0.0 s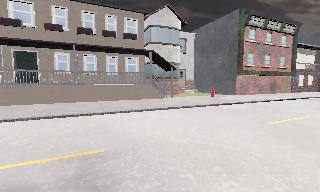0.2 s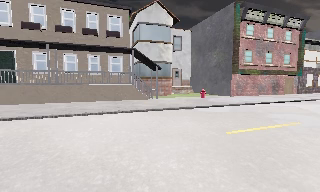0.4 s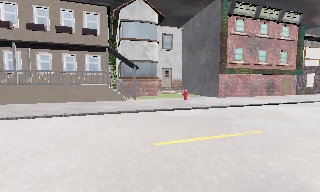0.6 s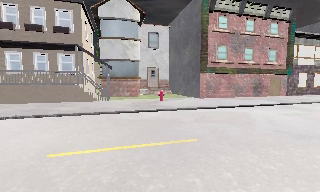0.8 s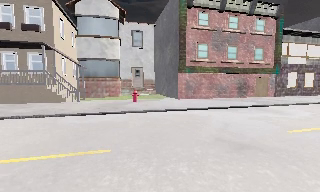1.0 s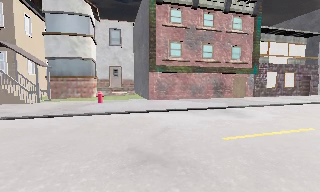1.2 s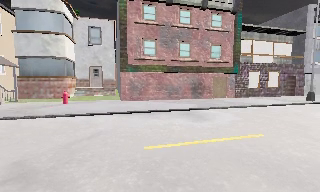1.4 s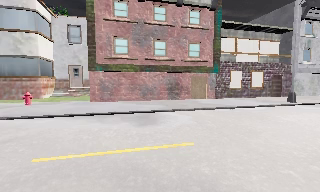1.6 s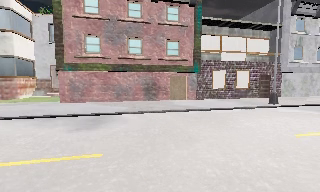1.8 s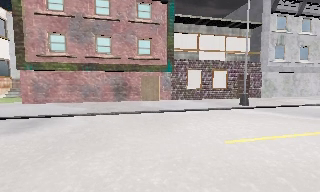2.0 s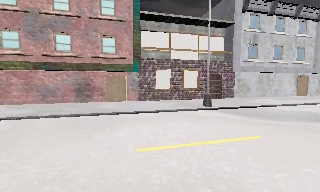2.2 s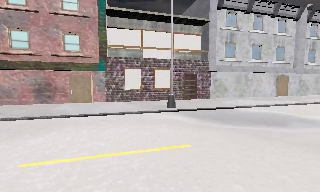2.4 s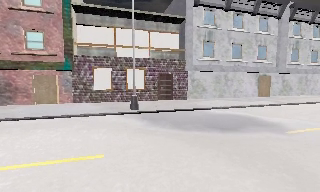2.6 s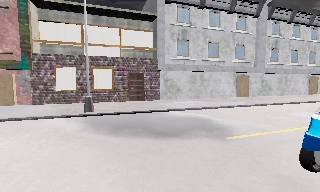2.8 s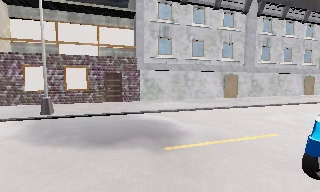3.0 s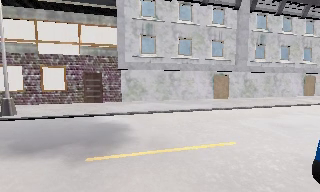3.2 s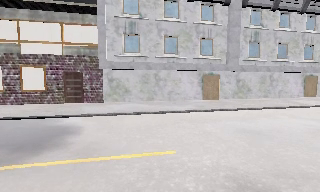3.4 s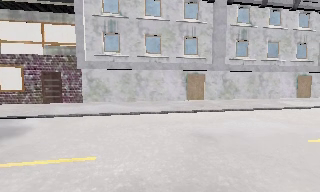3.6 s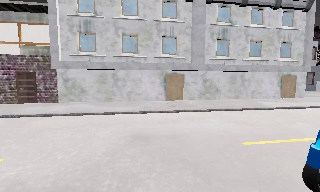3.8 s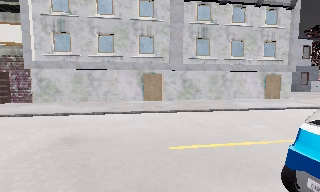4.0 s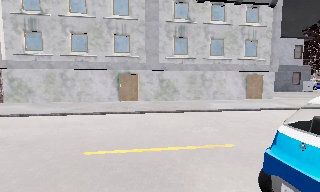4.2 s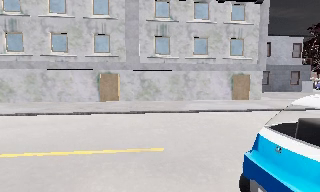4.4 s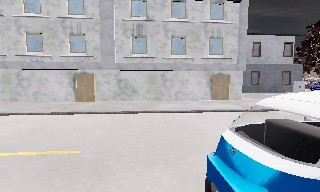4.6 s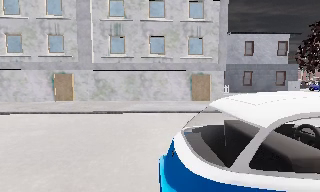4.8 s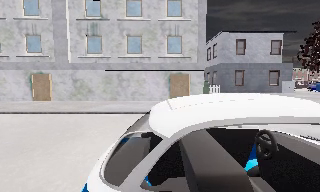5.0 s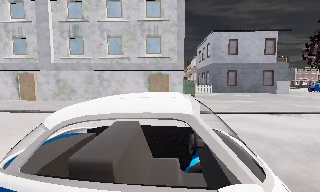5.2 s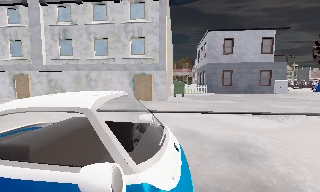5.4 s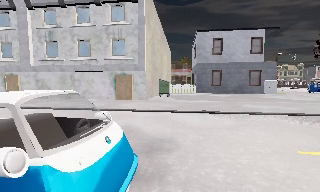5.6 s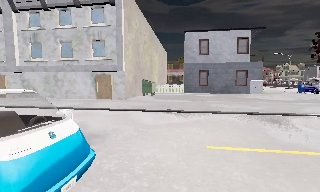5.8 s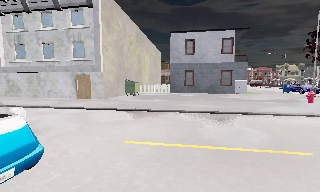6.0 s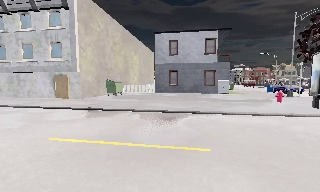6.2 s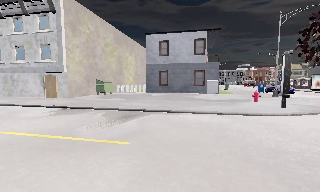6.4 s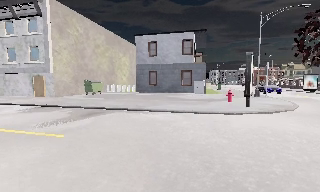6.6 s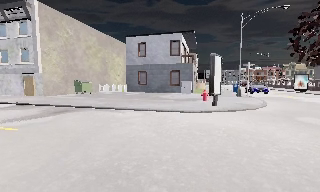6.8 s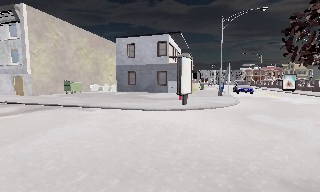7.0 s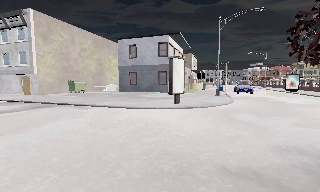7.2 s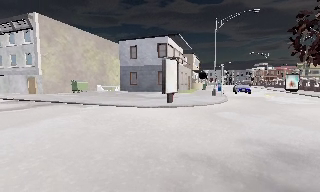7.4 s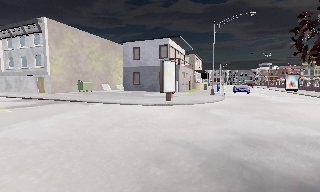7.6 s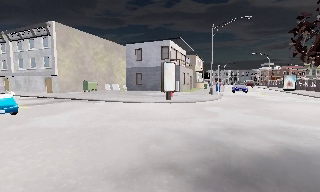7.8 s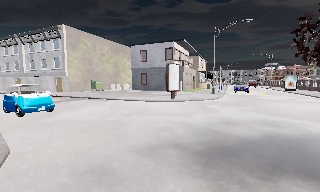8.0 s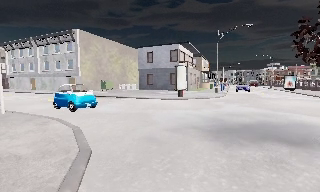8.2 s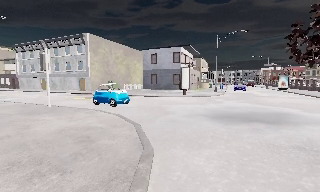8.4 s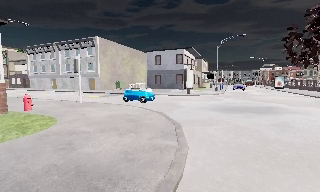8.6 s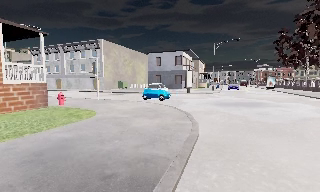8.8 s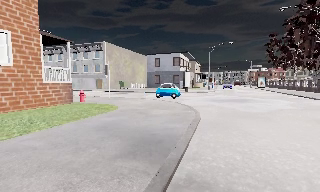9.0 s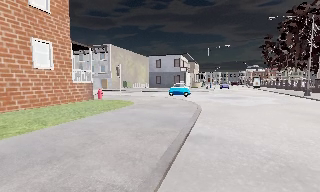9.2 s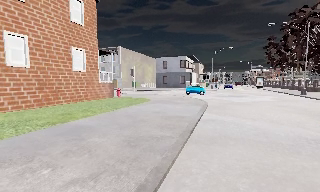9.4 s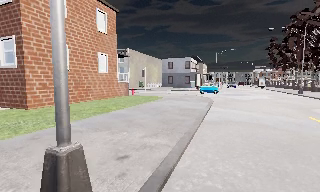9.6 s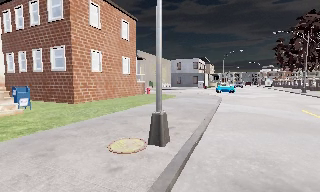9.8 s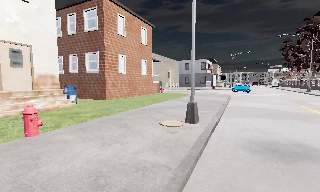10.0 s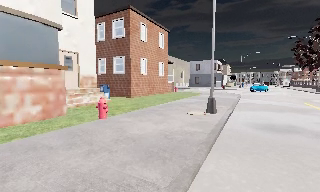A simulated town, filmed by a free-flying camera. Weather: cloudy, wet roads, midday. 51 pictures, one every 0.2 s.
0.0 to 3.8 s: The camera pans to its left, which is counterclockwise from overhead, by about 15 degrees. It travels to its right, about 40 m, so close, fixed things drift to the left.
3.8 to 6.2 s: The camera pans to its left, which is counterclockwise from overhead, by about 20 degrees. It travels to its right, about 25 m, so close, fixed things drift to the left.
6.2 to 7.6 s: The camera pans to its left, which is counterclockwise from overhead, by about 10 degrees. It travels to its right and backward, about 9 m, so close, fixed things drift to the left. It loses speed.
7.6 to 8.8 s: The camera travels backward, about 11 m, so what stands in front gets smaller.
8.8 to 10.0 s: The camera travels backward and to its left, about 12 m, so what stands in front gets smaller.
The film runs forward here.
